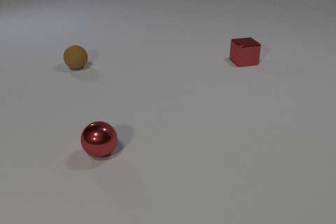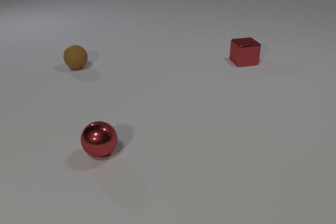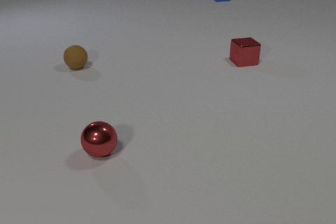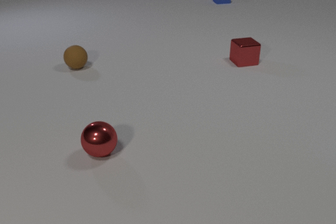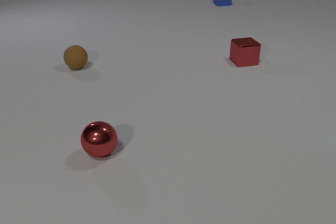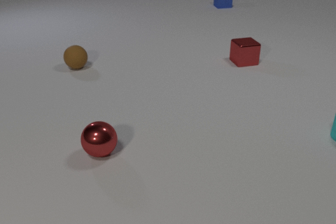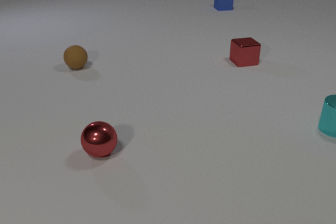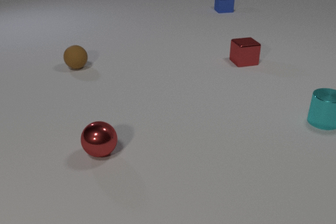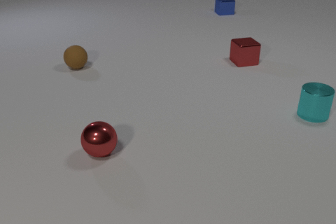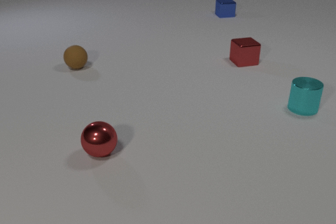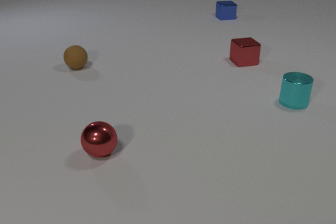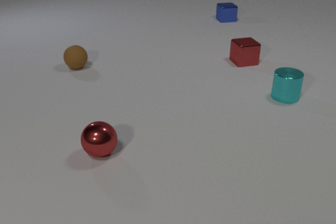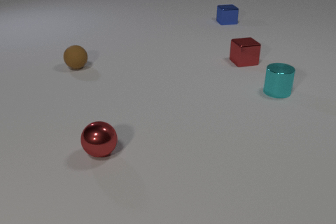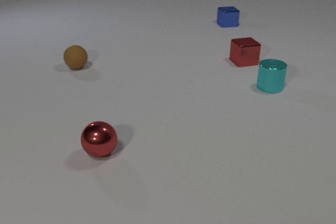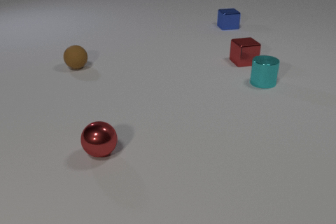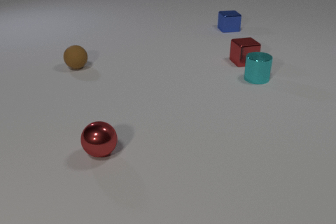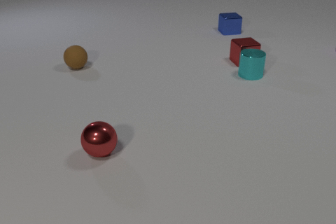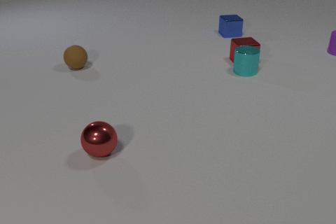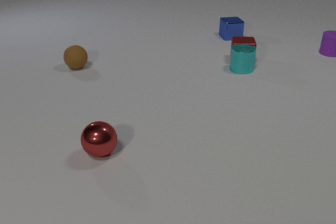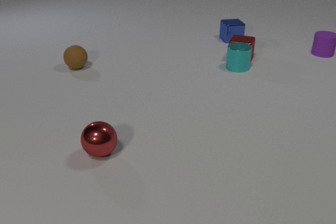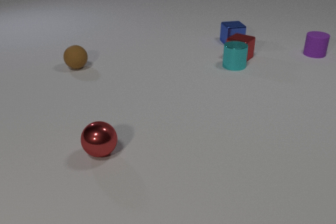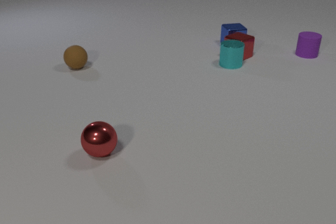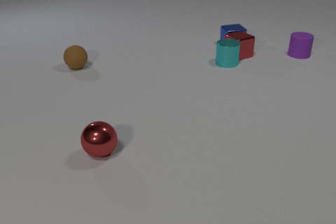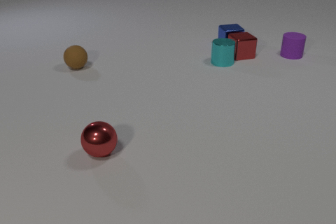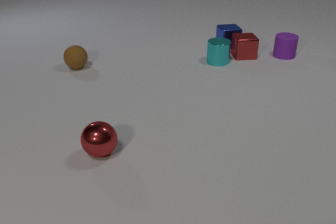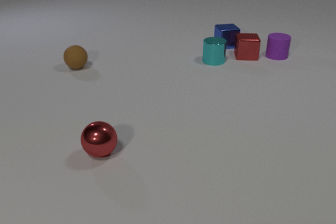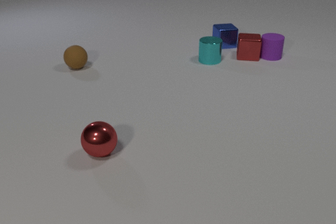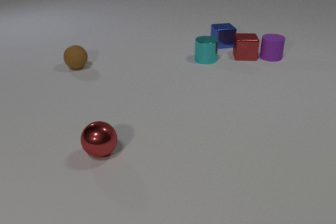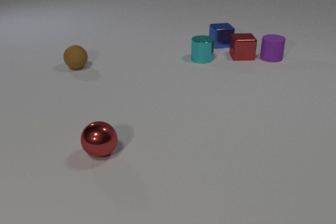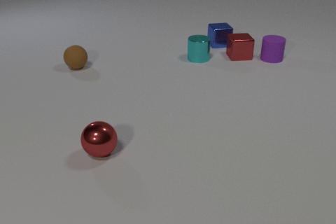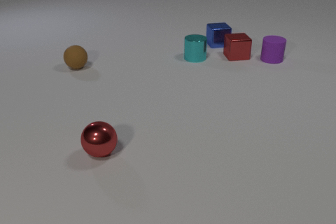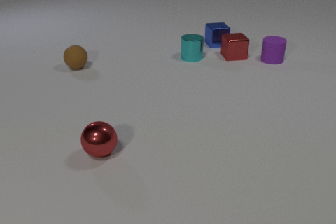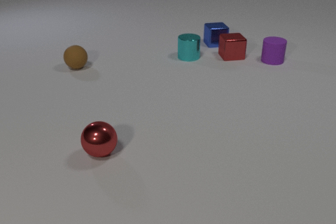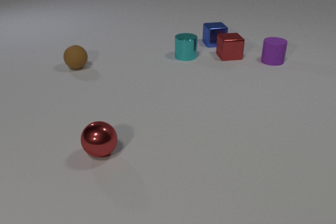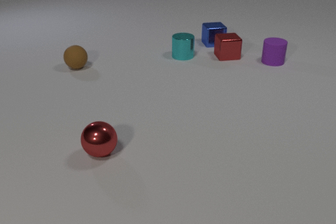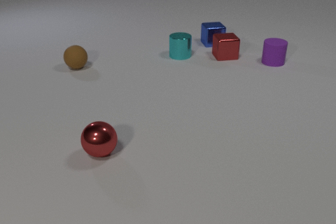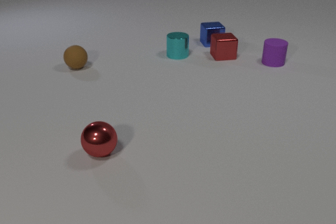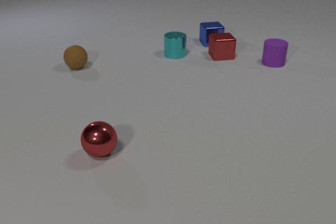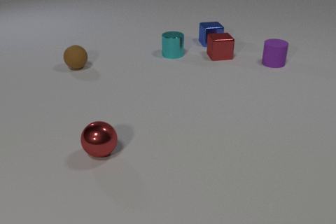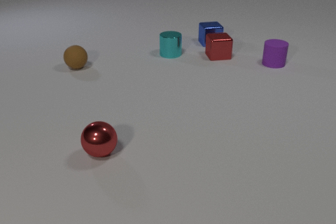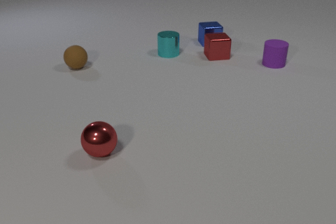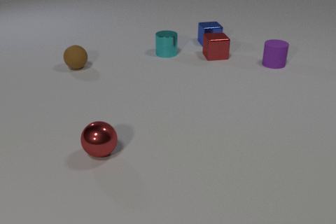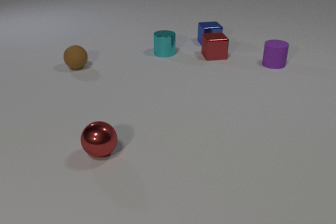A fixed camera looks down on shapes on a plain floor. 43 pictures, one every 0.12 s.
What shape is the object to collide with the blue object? cube.
What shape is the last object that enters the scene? cylinder.
What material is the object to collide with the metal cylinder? metal.
0.00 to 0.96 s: The cyan metal cylinder comes in at the right edge, slides to the left and away from the camera. The blue metal cube slides toward the camera.
0.96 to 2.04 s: The cyan metal cylinder slides away from the camera and to the left. The blue metal cube slides toward the camera. The purple rubber cylinder comes in at the right edge, slides to the left and toward the camera. The cyan metal cylinder and the red metal cube collide.
2.04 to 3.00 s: The cyan metal cylinder slides to the left and away from the camera. The red metal cube slides away from the camera, spins clockwise seen from above by about 105 degrees, its near face sliding to the left. The blue metal cube slides toward the camera. The purple rubber cylinder slides to the left and toward the camera. The red metal cube and the blue metal cube collide.
3.00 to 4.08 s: The cyan metal cylinder slides to the left. The red metal cube slides to the left. The blue metal cube slides to the left. The purple rubber cylinder slides toward the camera. The red metal cube and the purple rubber cylinder collide.
4.08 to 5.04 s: The cyan metal cylinder slides to the left and away from the camera. The red metal cube slides to the left. The blue metal cube slides to the left. The purple rubber cylinder slides toward the camera.
